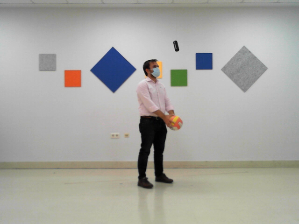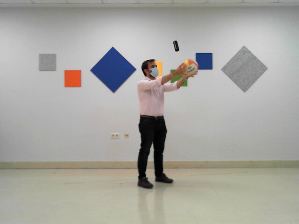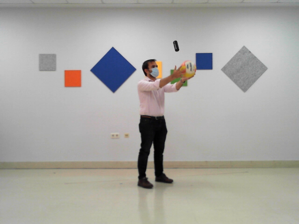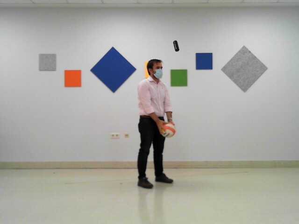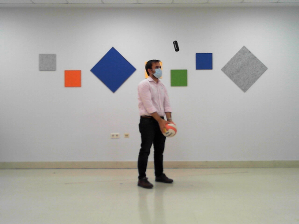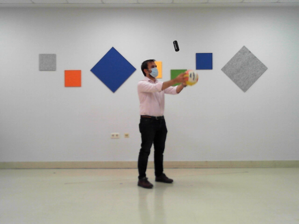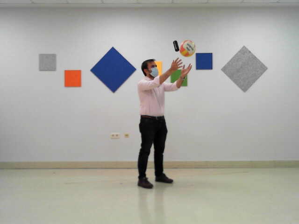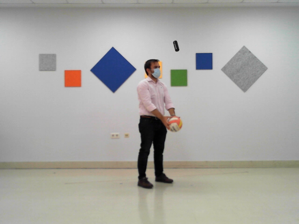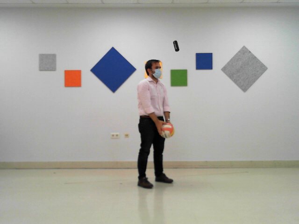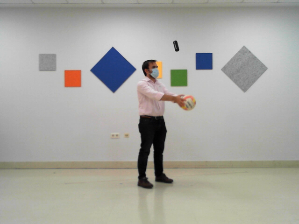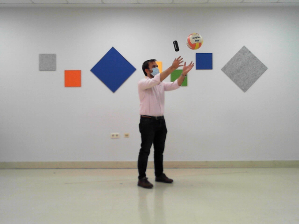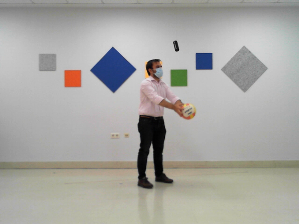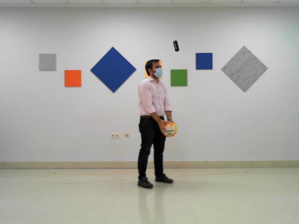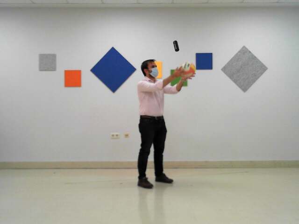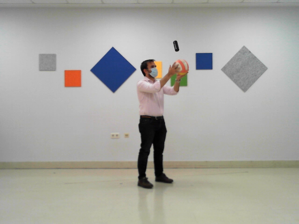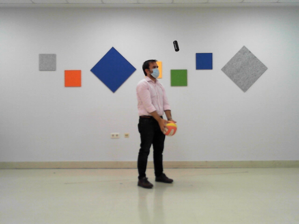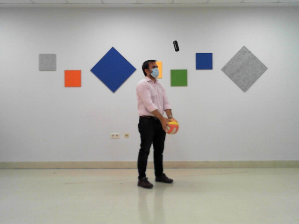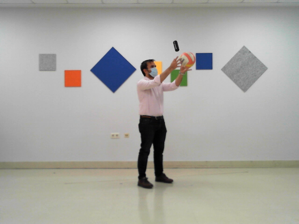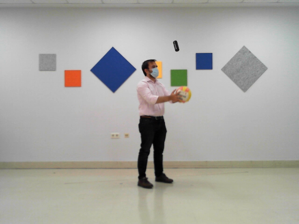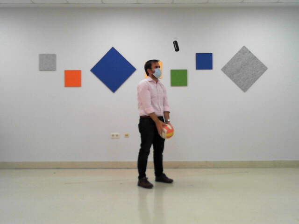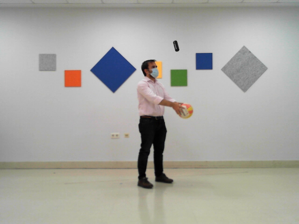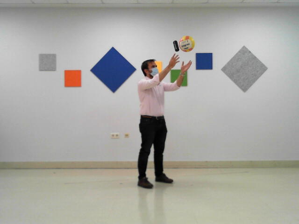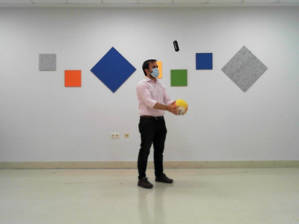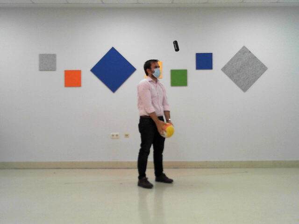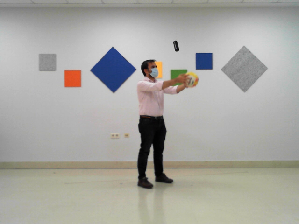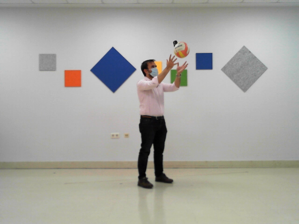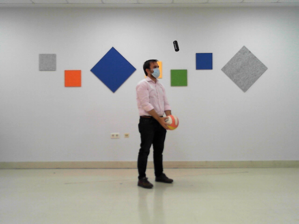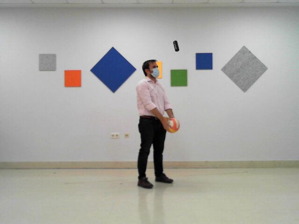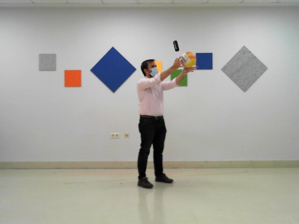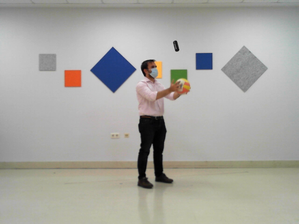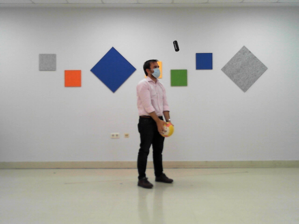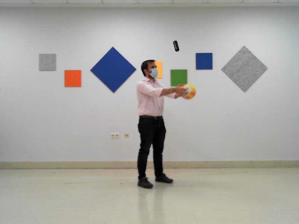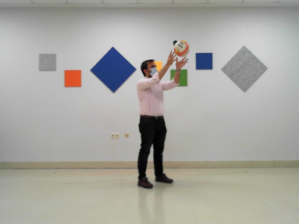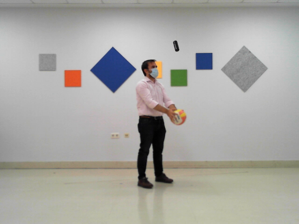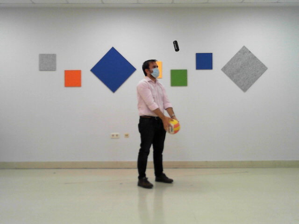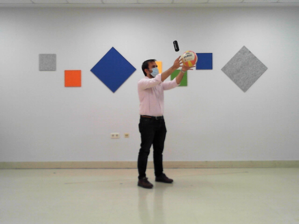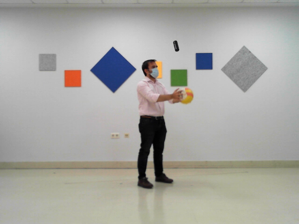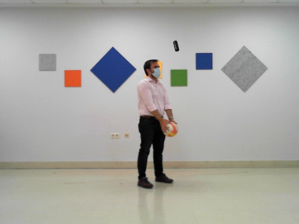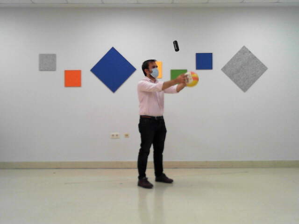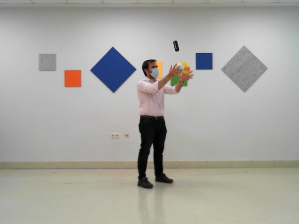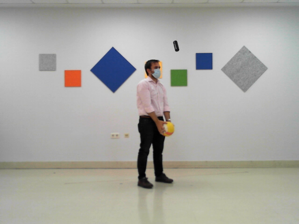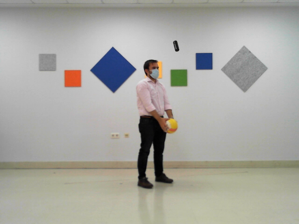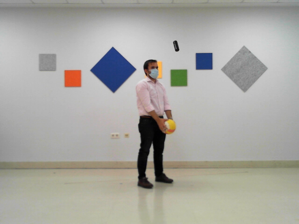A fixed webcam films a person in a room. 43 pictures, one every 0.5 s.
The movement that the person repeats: Throw up a ball and catch it.
